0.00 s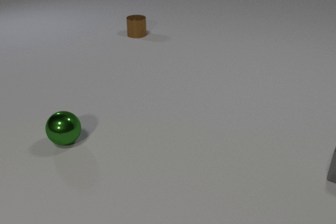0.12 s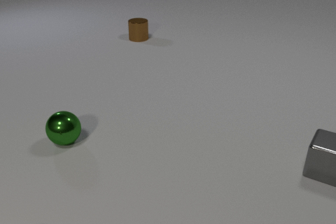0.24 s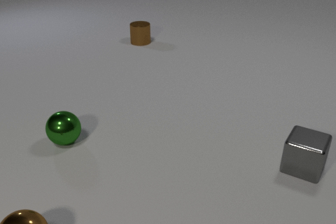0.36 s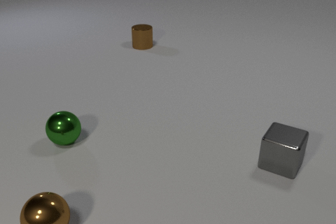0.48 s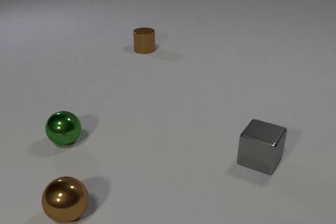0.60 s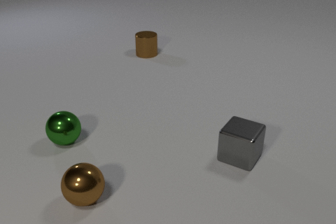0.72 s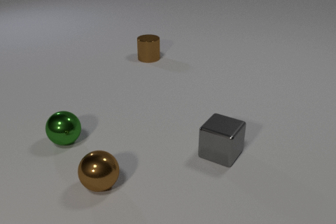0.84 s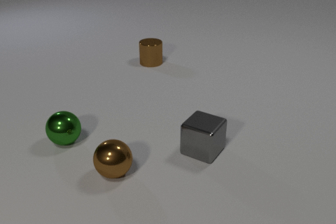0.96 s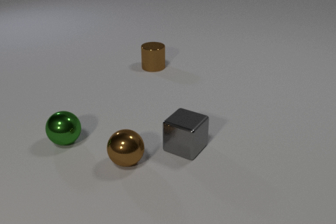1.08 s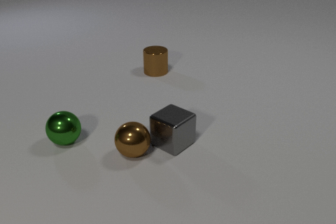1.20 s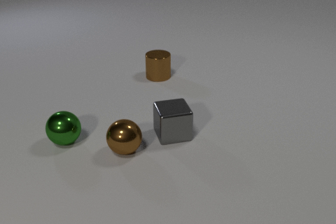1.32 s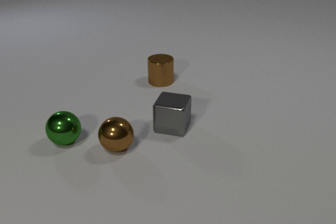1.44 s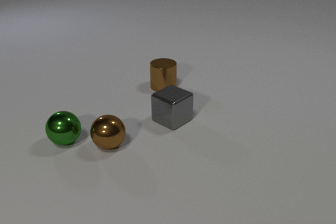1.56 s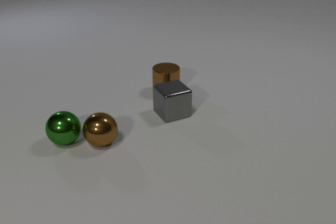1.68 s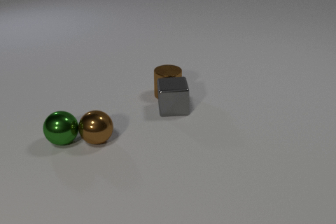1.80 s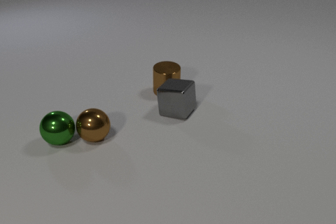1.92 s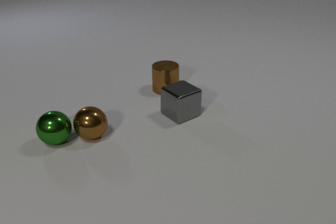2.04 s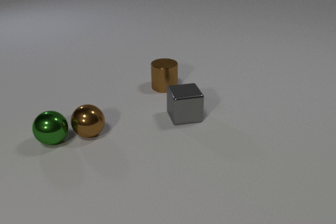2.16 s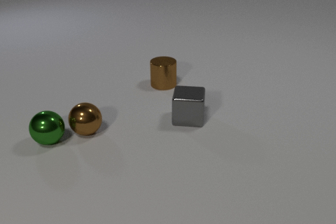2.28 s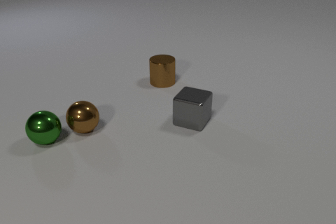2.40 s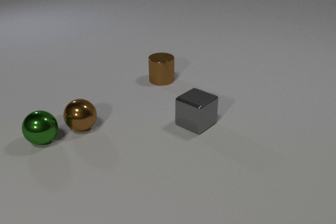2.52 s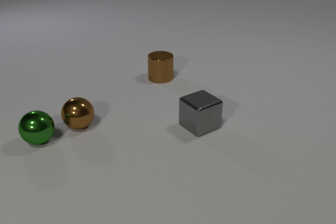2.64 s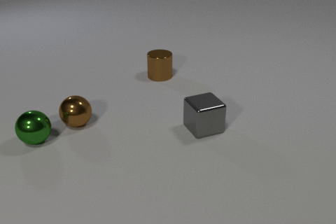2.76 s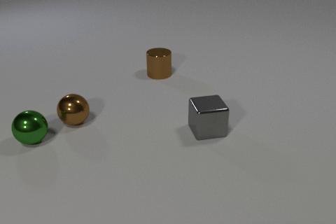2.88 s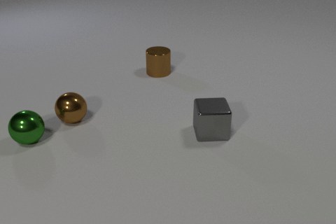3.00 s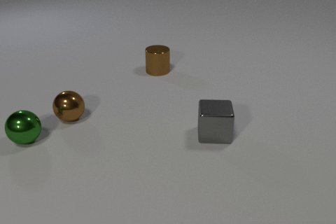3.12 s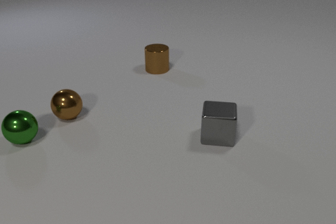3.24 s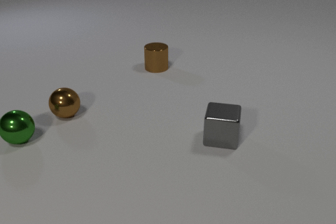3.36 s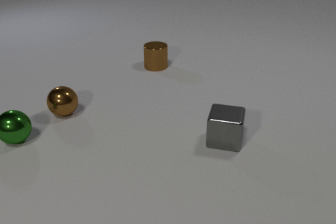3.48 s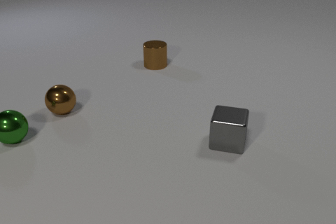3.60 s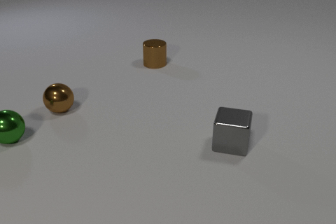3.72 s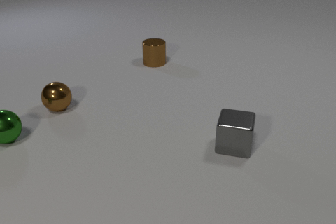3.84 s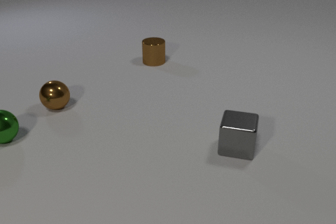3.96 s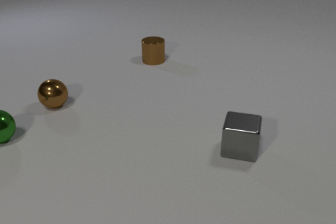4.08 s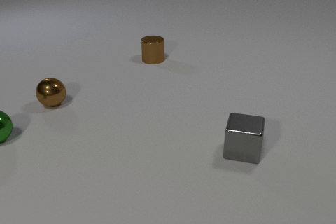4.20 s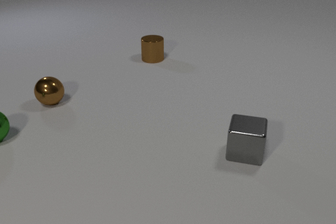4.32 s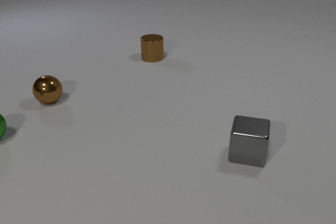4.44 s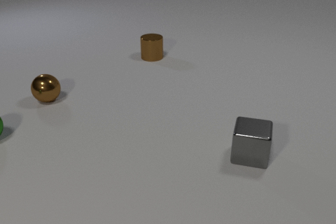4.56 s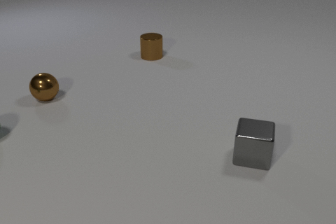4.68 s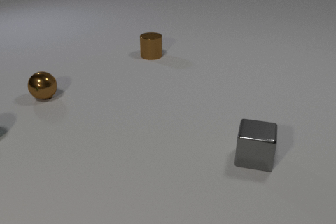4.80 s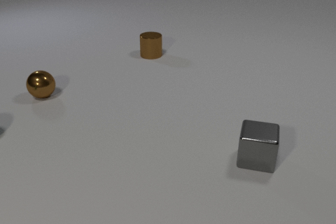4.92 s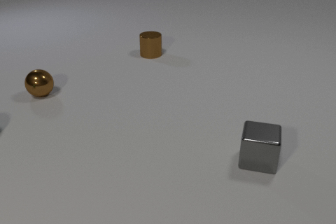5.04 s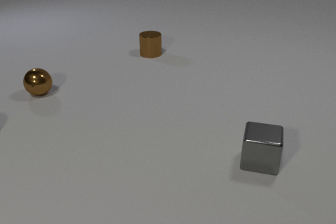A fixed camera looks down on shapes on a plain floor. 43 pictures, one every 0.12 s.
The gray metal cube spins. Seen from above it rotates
clockwise.
The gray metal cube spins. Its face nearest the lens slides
to the left.
0.00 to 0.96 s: The brown metal sphere comes in at the bottom edge, rolls away from the camera and to the right. The gray metal cube slides to the left. The brown metal cylinder slides toward the camera.
0.96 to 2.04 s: The brown metal sphere rolls away from the camera and to the left. The gray metal cube slides away from the camera, spins so that its near face slides to the left, clockwise seen from above. The green metal sphere rolls to the left. The brown metal cylinder slides toward the camera. The brown metal sphere and the gray metal cube collide. The brown metal sphere and the green metal sphere collide. The gray metal cube and the brown metal cylinder collide.
2.04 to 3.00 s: The brown metal sphere rolls away from the camera and to the left. The gray metal cube slides toward the camera and to the right, spins clockwise seen from above by about 105 degrees, its near face sliding to the left. The green metal sphere rolls to the left. The brown metal cylinder slides away from the camera.
3.00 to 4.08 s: The brown metal sphere rolls away from the camera and to the left. The gray metal cube slides to the right and toward the camera. The green metal sphere rolls to the left and away from the camera. The brown metal cylinder slides away from the camera.
4.08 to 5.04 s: The brown metal sphere rolls away from the camera and to the left. The gray metal cube slides to the right and toward the camera. The green metal sphere rolls to the left, leaves at the left edge. The brown metal cylinder slides away from the camera.
What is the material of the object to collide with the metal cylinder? metal.
What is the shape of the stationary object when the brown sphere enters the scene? sphere.
How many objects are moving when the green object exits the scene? 3.
